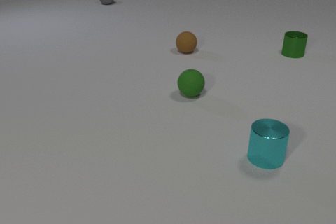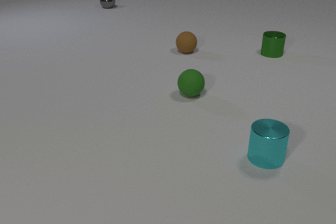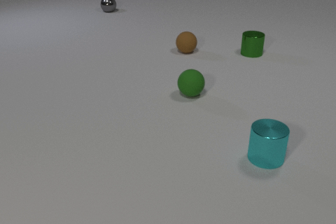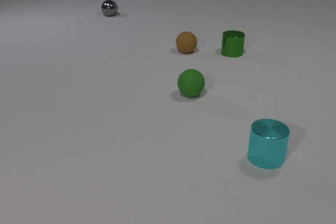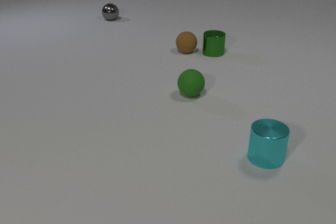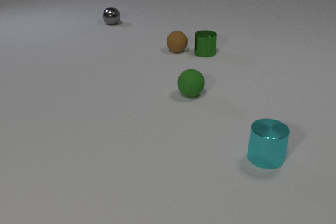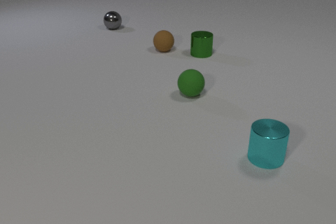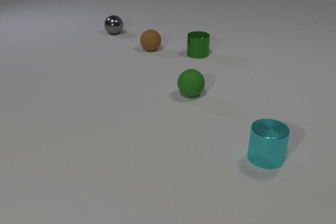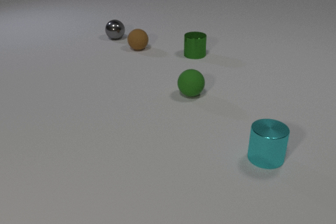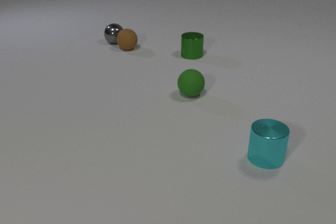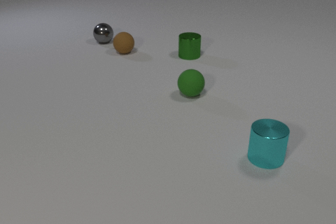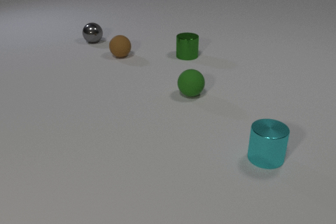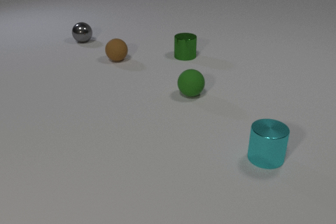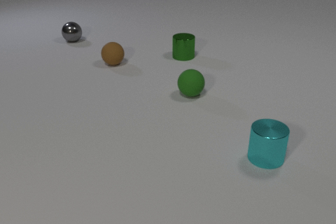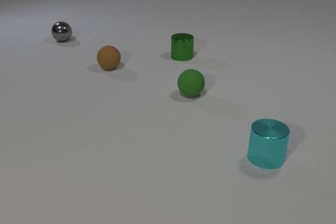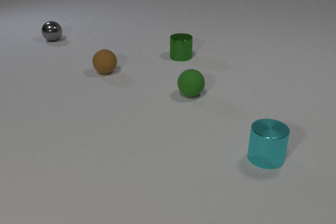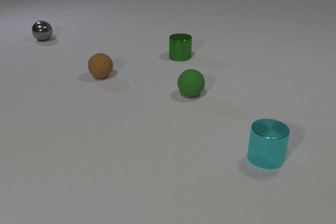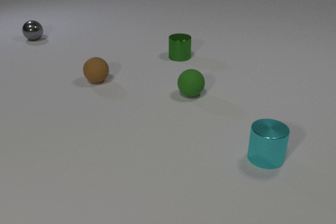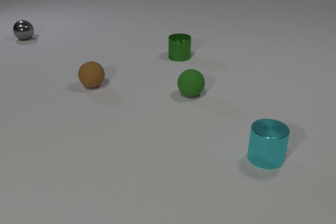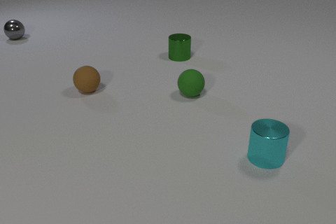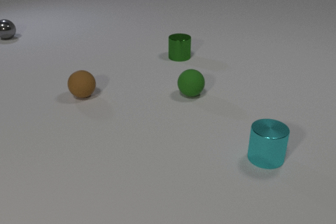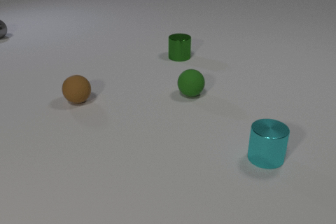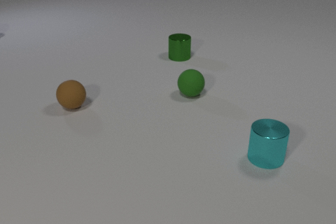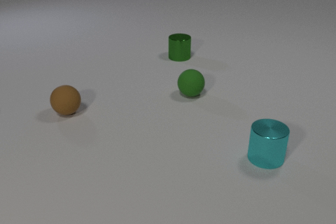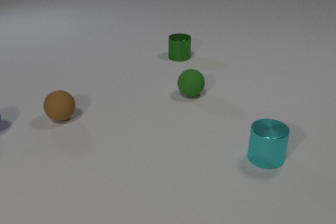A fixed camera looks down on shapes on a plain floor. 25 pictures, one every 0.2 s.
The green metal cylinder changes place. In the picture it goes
to the left.
0.0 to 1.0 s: The green metal cylinder slides to the left. The brown rubber sphere rolls to the left. The gray metal sphere rolls toward the camera. The green metal cylinder and the brown rubber sphere collide.
1.0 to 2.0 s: The green metal cylinder slides to the left and toward the camera. The brown rubber sphere rolls to the left. The gray metal sphere rolls toward the camera. The brown rubber sphere and the gray metal sphere collide.
2.0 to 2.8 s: The green metal cylinder slides to the left. The brown rubber sphere rolls toward the camera. The gray metal sphere rolls to the left.
2.8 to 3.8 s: The brown rubber sphere rolls toward the camera and to the left. The gray metal sphere rolls to the left and away from the camera.
3.8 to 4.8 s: The brown rubber sphere rolls toward the camera and to the left. The gray metal sphere rolls to the left and away from the camera, leaves at the left edge.
What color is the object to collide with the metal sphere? brown.
Are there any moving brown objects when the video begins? no.
How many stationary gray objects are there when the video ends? 0.
